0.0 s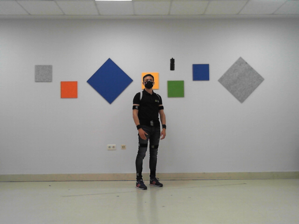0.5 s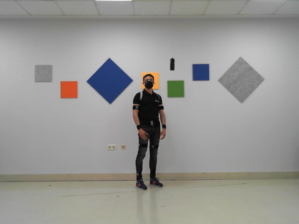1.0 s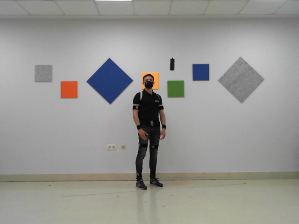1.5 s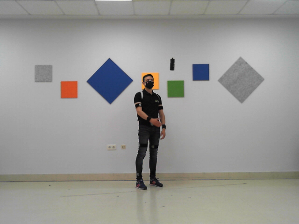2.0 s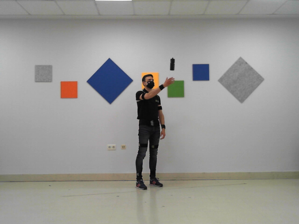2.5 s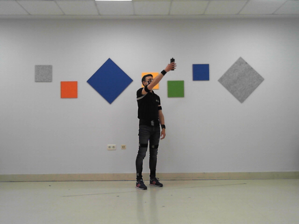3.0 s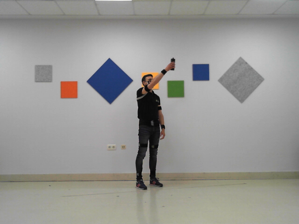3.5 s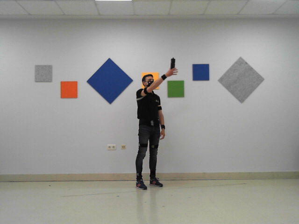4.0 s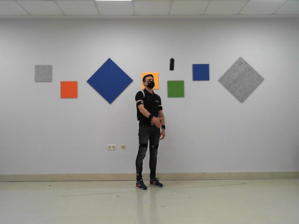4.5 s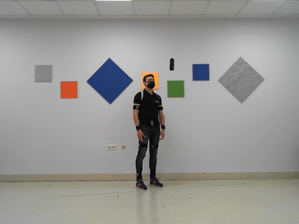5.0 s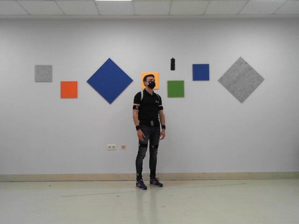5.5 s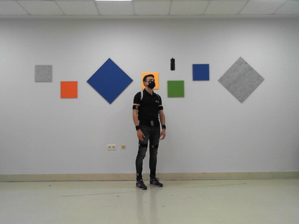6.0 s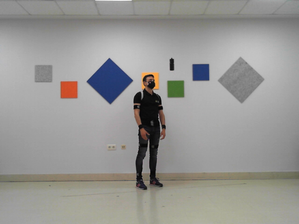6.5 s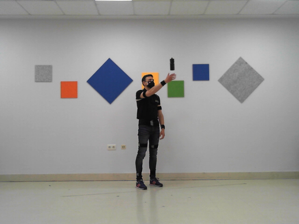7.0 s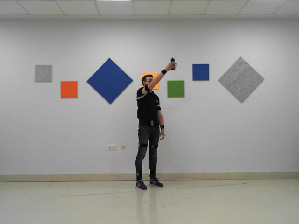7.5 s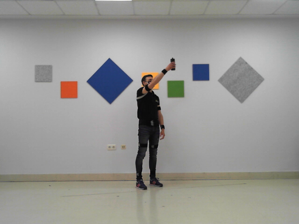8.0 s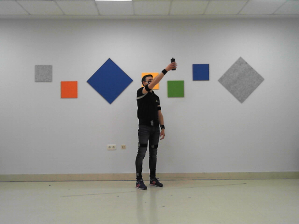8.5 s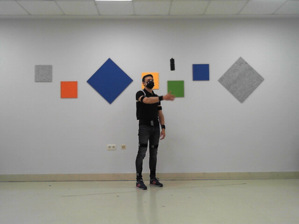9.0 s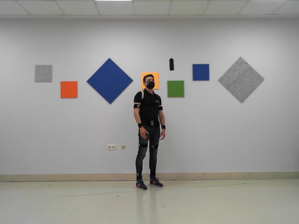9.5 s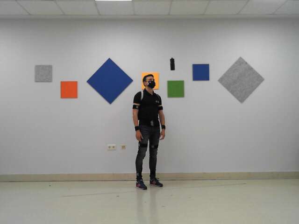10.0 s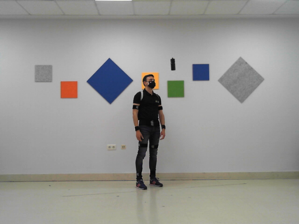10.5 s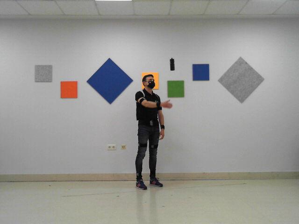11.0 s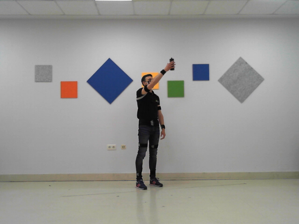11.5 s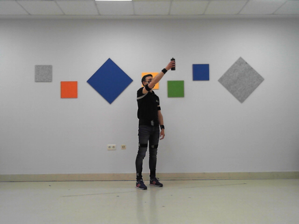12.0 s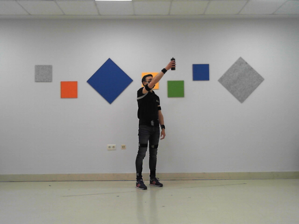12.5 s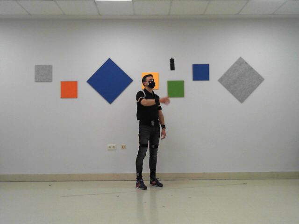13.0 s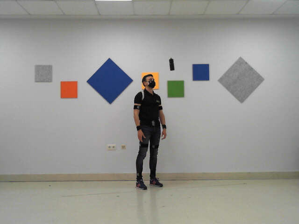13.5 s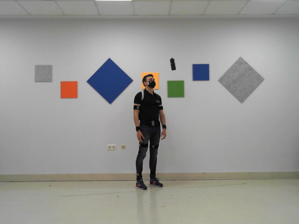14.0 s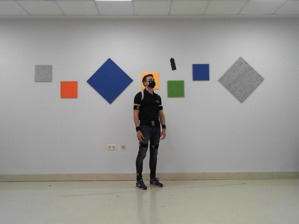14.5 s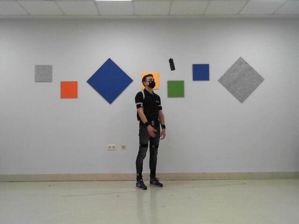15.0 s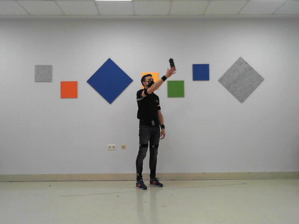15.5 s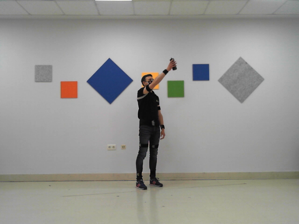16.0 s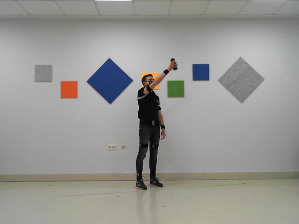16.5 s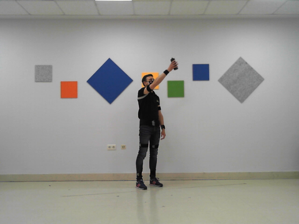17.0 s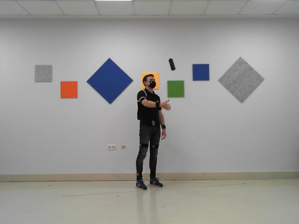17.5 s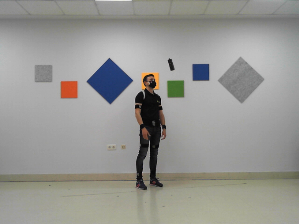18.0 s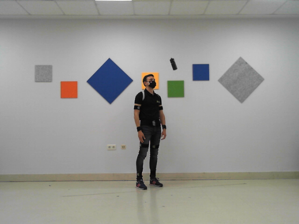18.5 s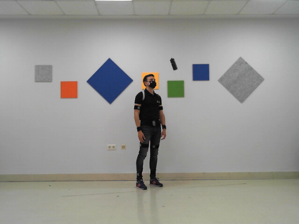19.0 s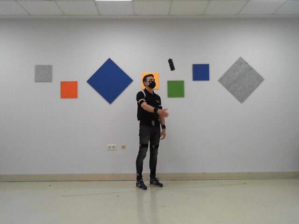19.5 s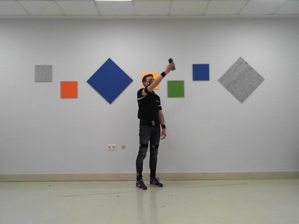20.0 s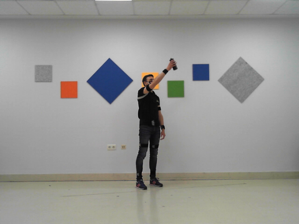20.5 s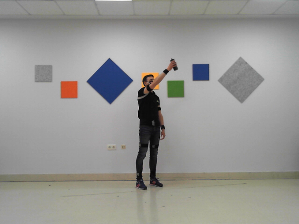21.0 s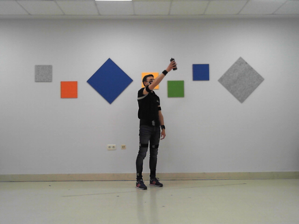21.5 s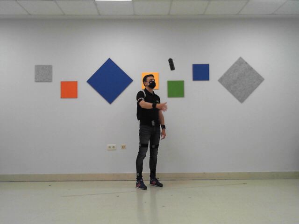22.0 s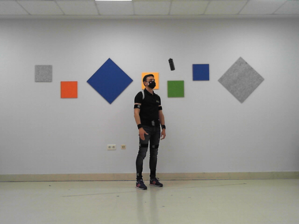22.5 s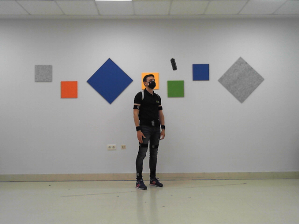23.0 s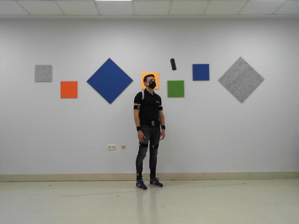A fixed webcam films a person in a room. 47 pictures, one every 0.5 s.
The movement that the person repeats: Reach up for a bottle in a high position, right hand.
